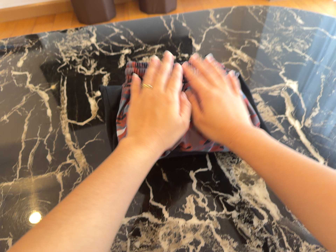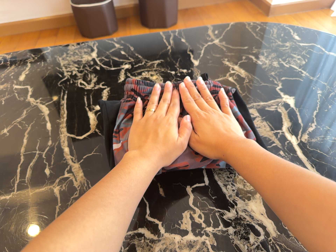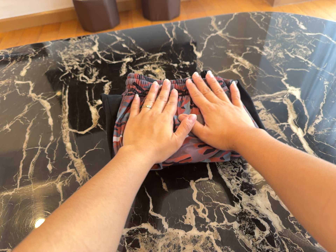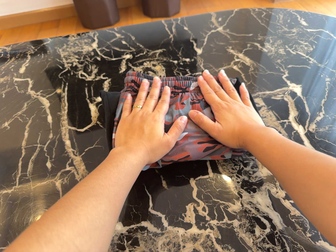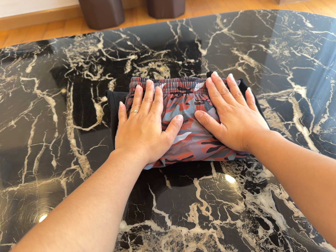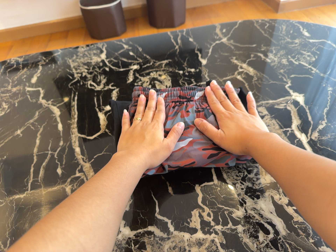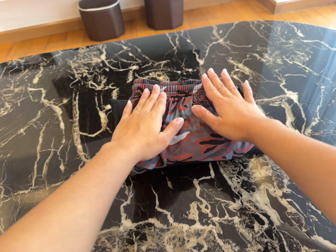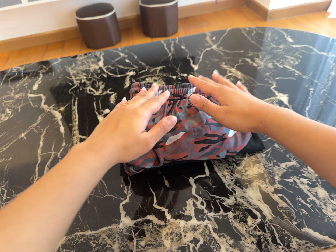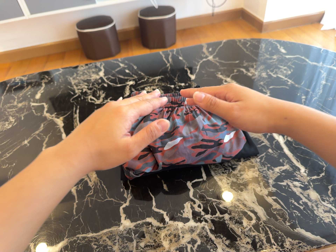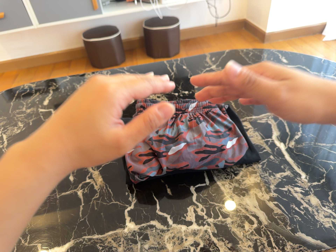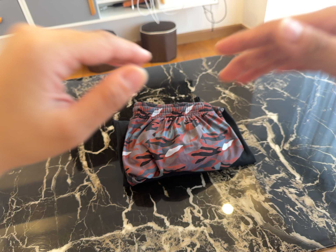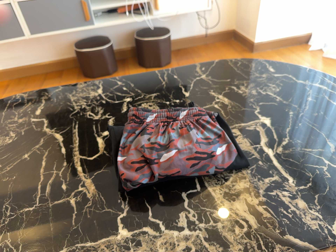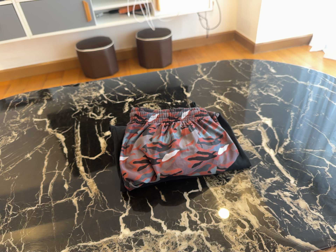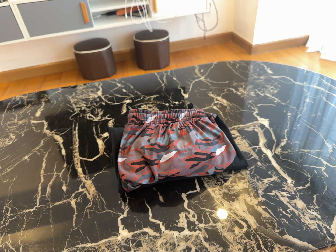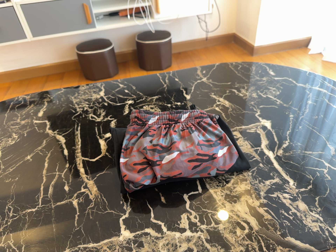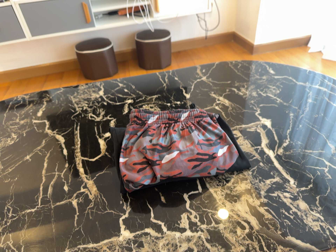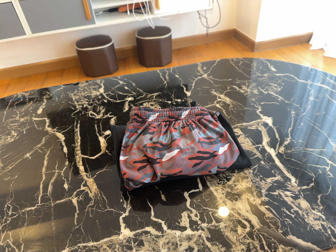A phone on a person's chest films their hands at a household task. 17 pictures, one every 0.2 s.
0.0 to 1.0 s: The camera shifts only a little, or ends up much as it began.
1.0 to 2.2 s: The camera travels backward, about 9 cm, so what stands in front gets smaller. Its aim tips toward the top of its view by about 10 degrees, and the scene shifts downward.
2.2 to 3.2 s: The camera keeps its place and its aim.
The film runs forward here.
